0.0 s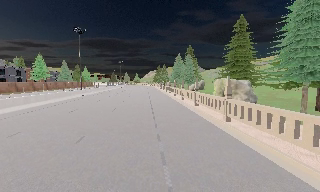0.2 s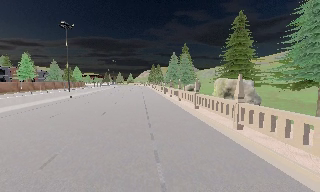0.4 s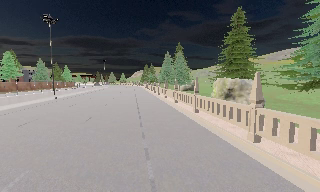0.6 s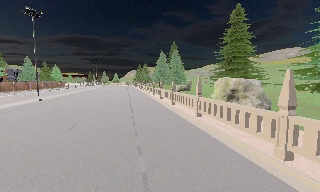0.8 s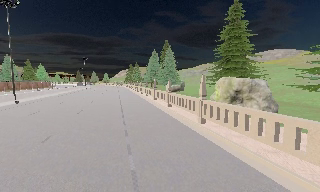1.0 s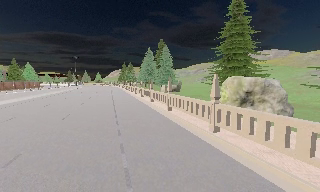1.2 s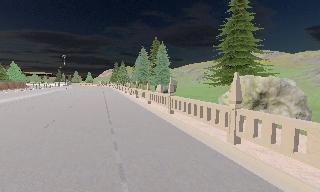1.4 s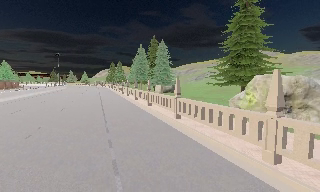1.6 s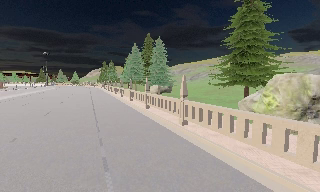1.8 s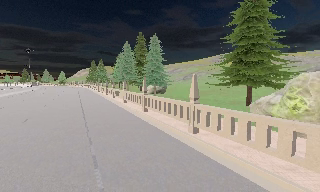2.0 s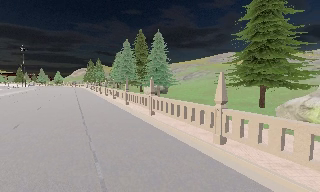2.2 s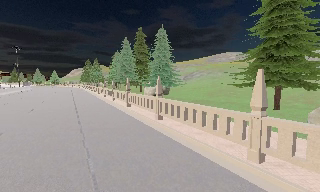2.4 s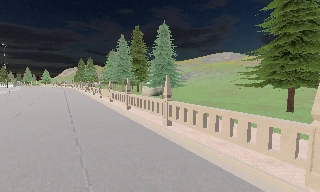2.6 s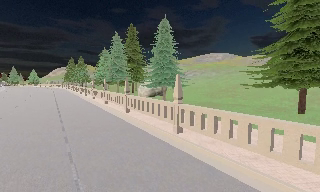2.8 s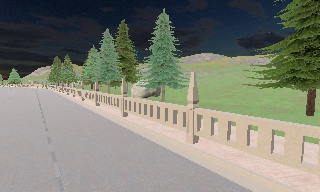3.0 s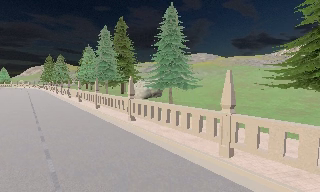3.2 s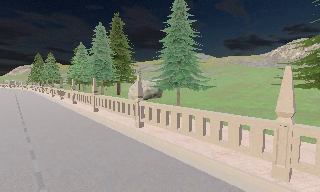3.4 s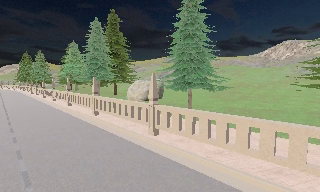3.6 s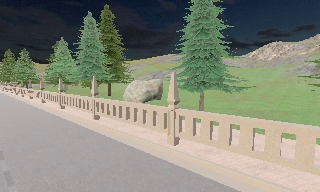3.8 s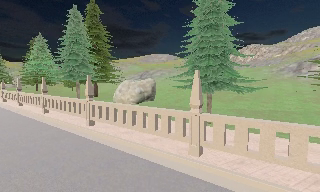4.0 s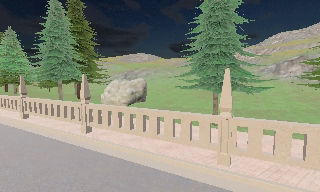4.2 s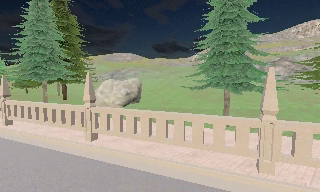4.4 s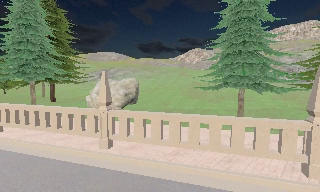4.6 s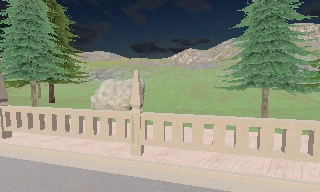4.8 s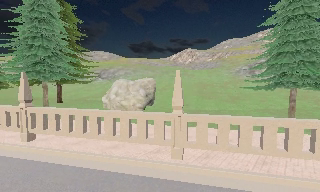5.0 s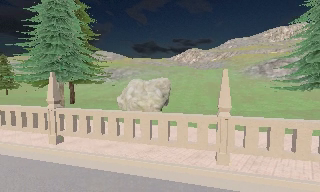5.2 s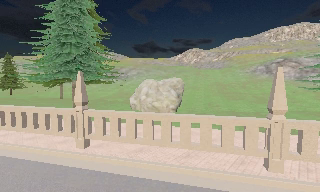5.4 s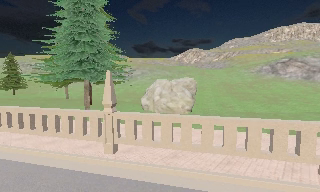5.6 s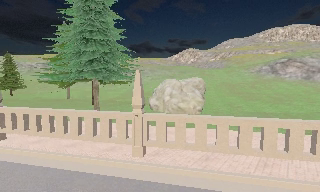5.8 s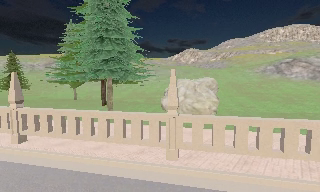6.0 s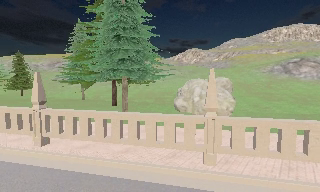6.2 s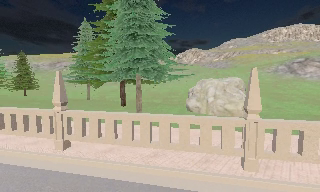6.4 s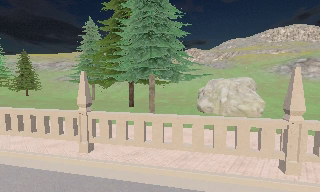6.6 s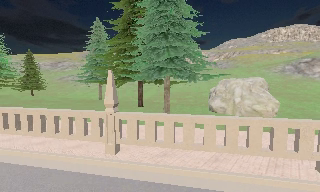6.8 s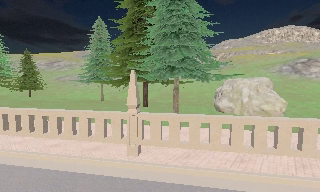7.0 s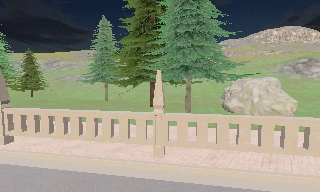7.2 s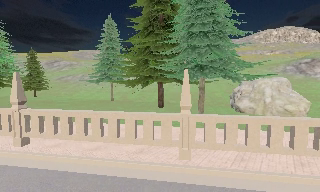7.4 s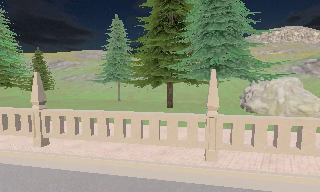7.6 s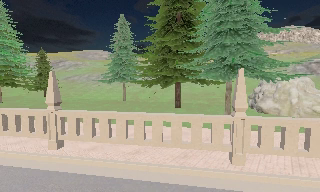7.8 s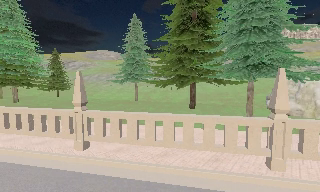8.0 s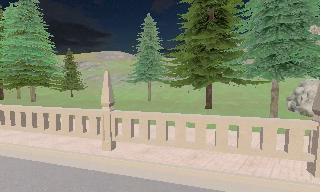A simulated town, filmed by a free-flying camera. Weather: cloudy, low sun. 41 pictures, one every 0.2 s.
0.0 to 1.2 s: The camera pans to its right, which is clockwise from overhead, by about 15 degrees. It travels forward, about 11 m, so what stands in front looms larger.
1.2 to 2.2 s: The camera travels forward and to its left, about 8 m, so what stands in front looms larger.
2.2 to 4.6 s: The camera pans to its right, which is clockwise from overhead, by about 45 degrees. It travels to its left and forward, about 19 m.
4.6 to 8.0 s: The camera travels to its left, about 17 m, so close, fixed things drift to the right. It loses speed.
The film runs forward here.
